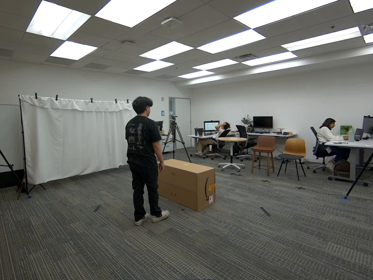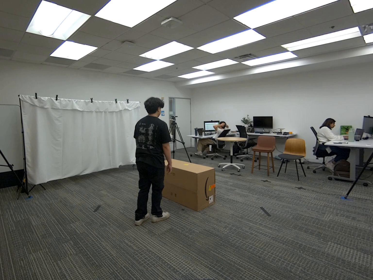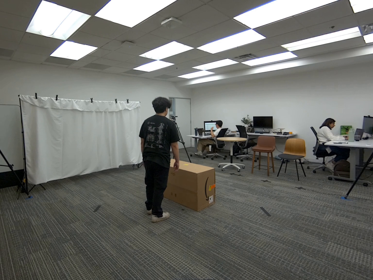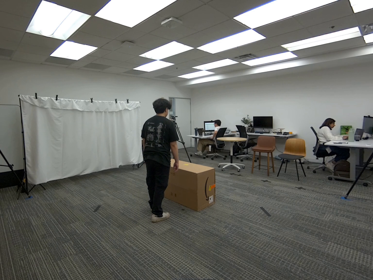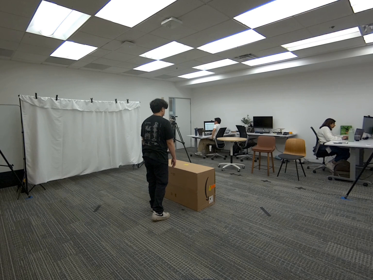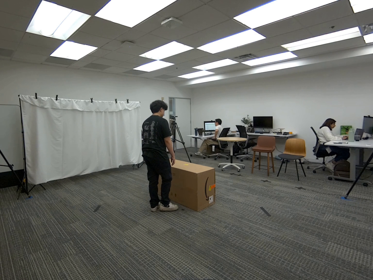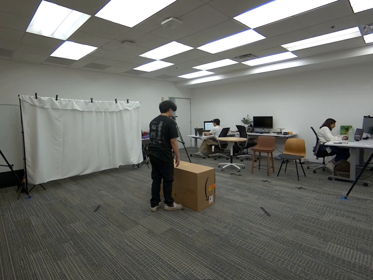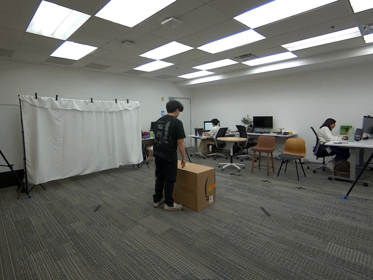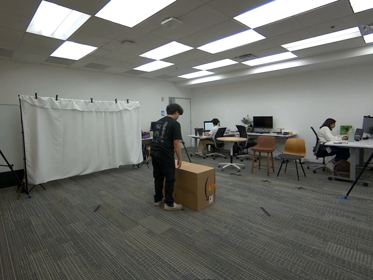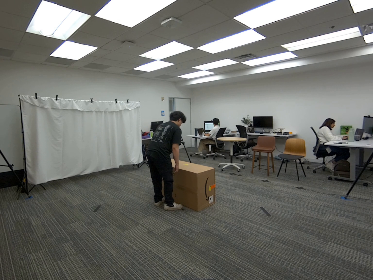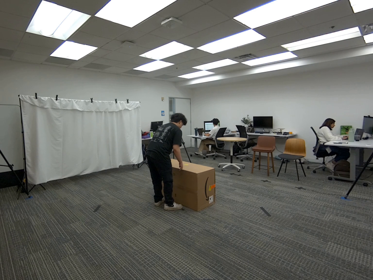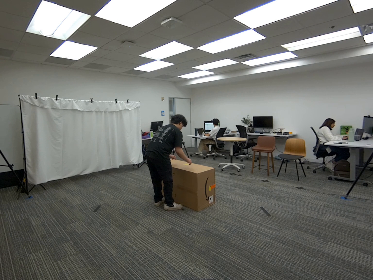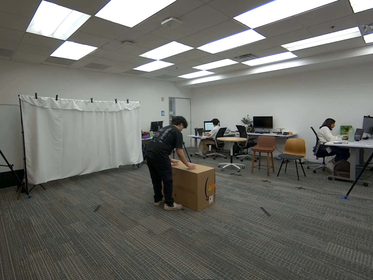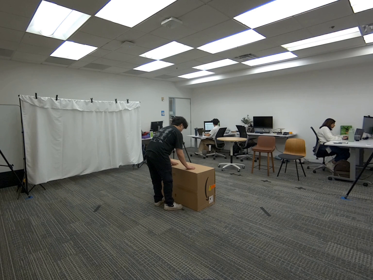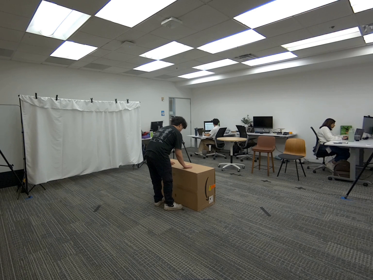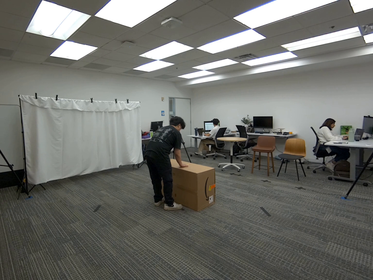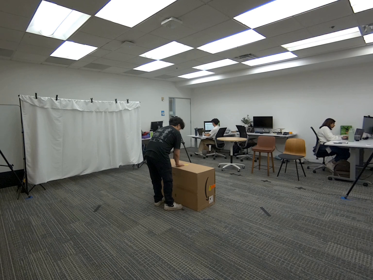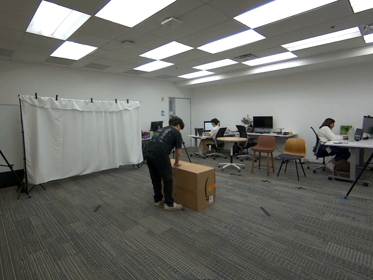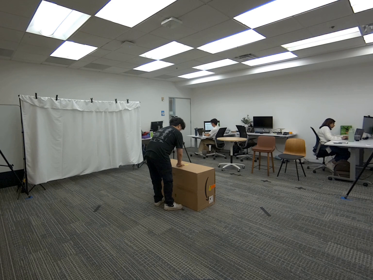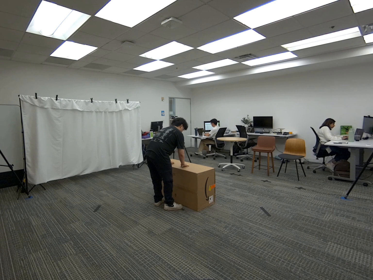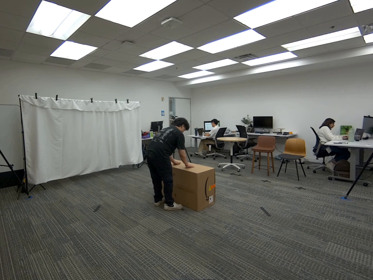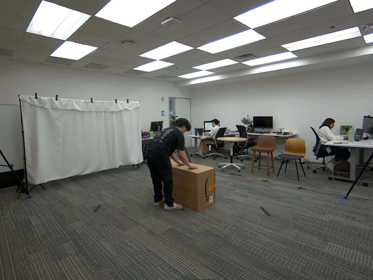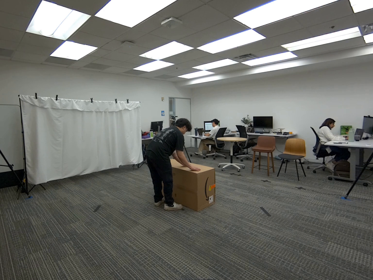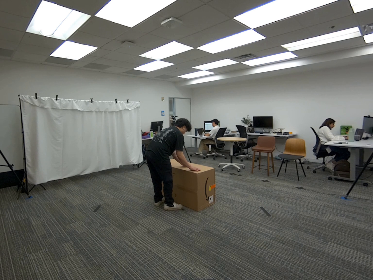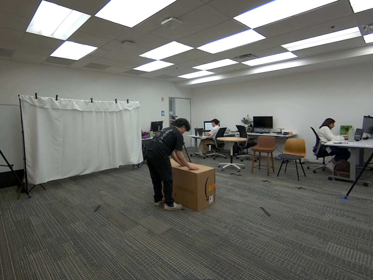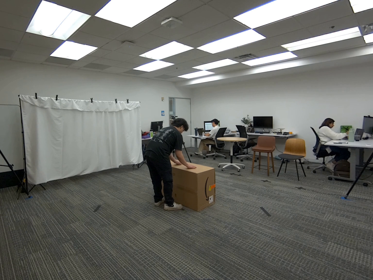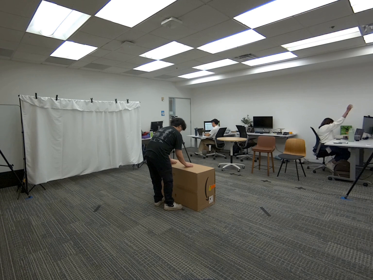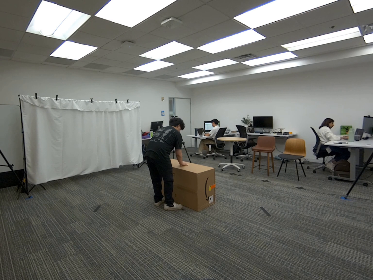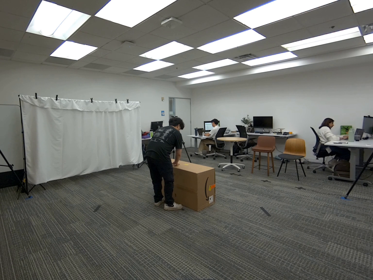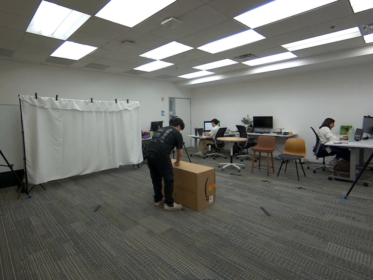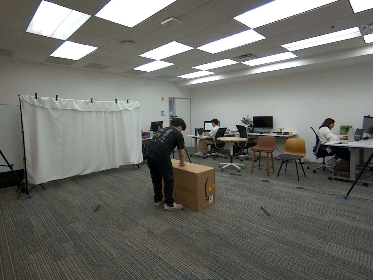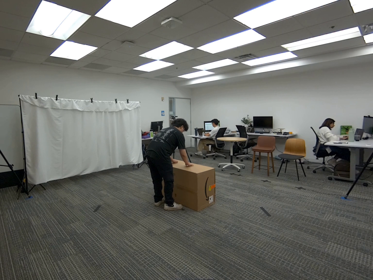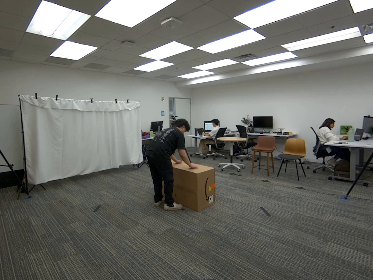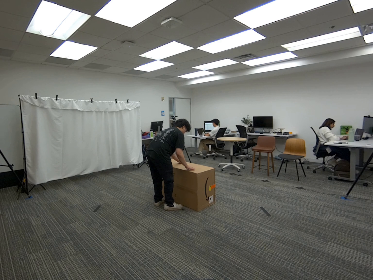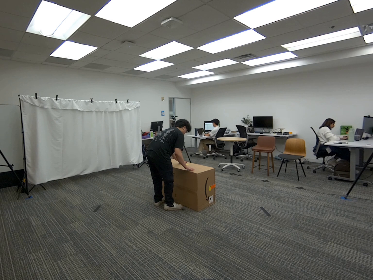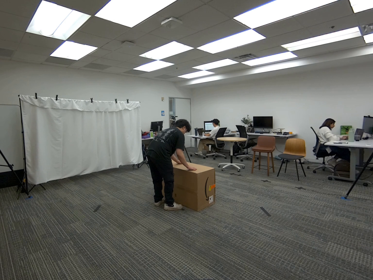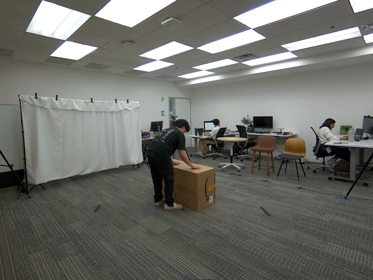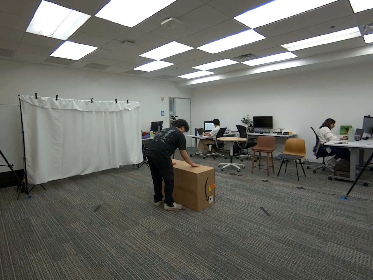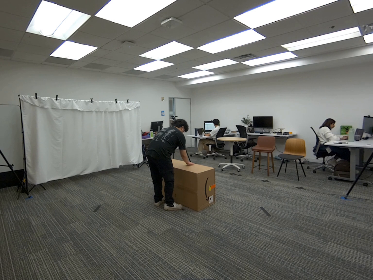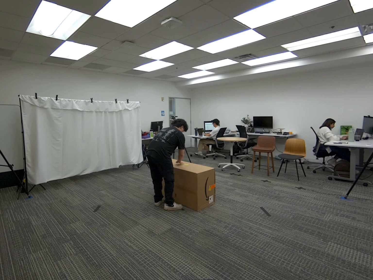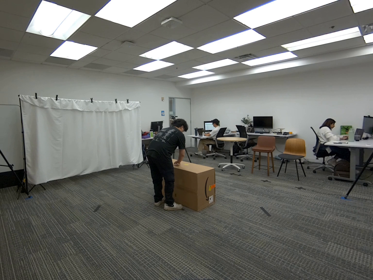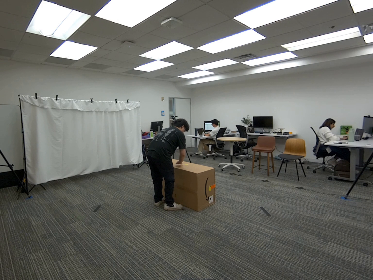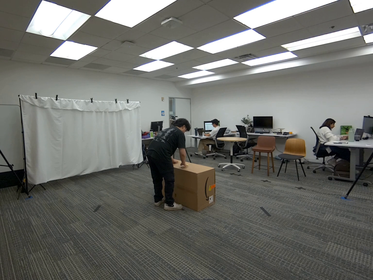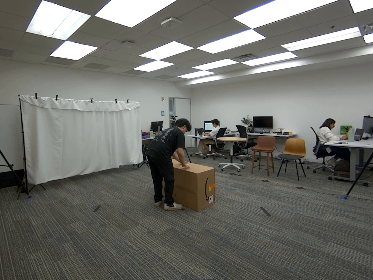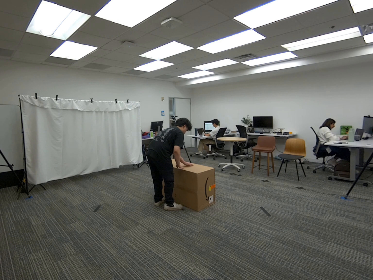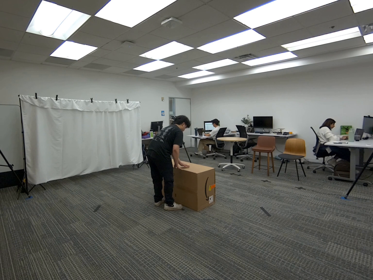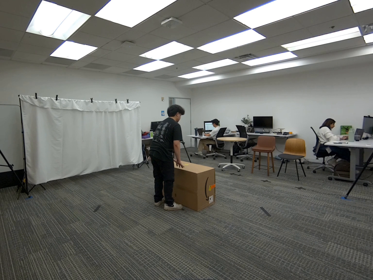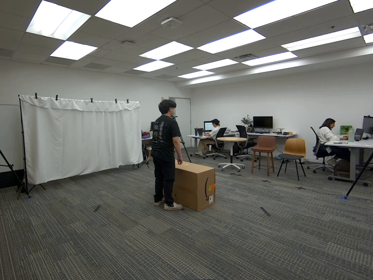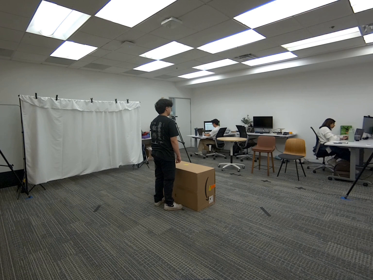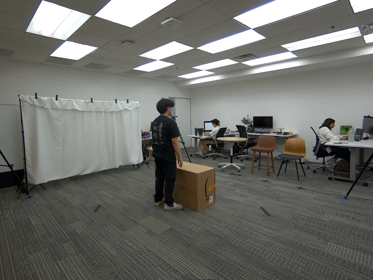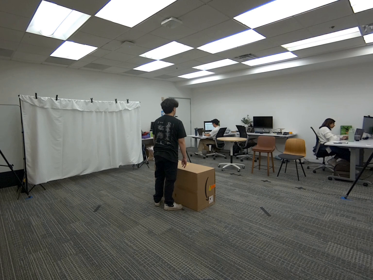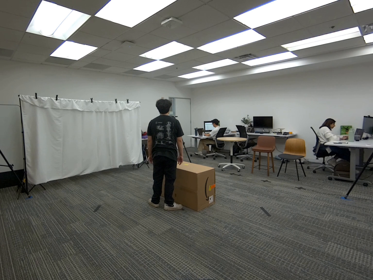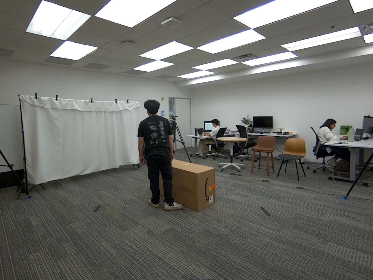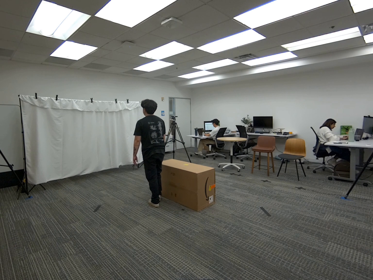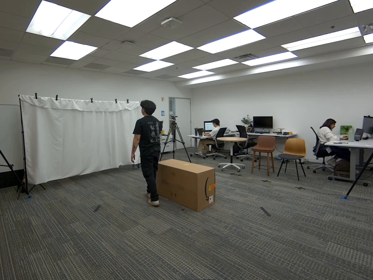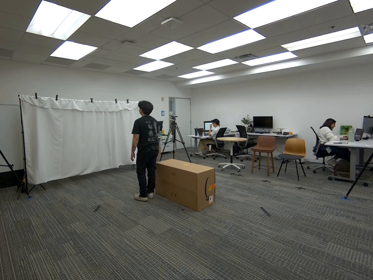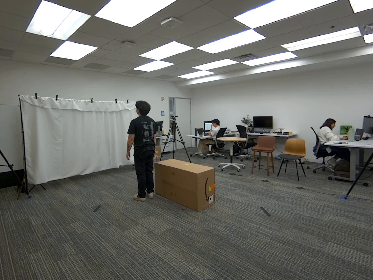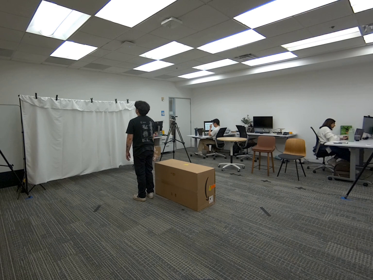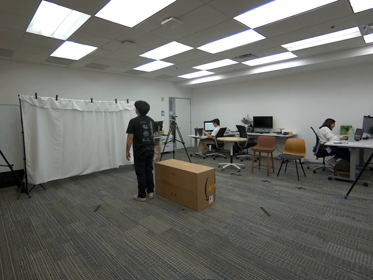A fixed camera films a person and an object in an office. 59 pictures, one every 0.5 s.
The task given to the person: Walk over to the giant cardboard box within the bounding area and use both hands to do wiping motions around the box as if you are removing dust. Step away when complete.
